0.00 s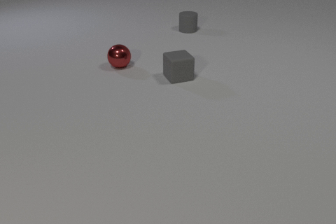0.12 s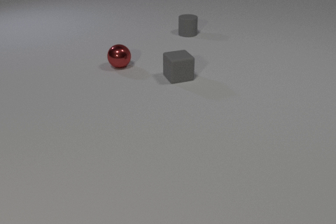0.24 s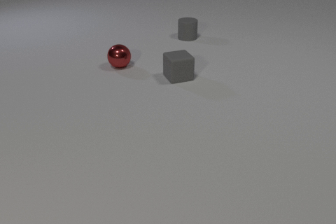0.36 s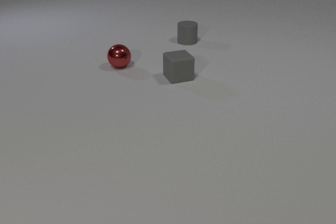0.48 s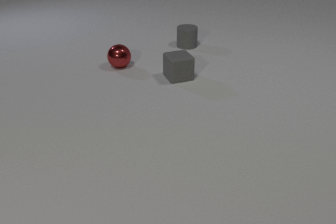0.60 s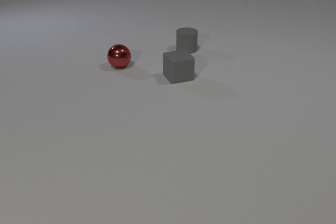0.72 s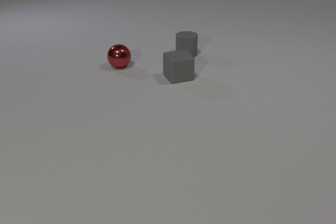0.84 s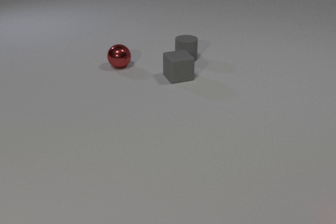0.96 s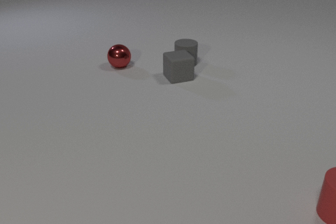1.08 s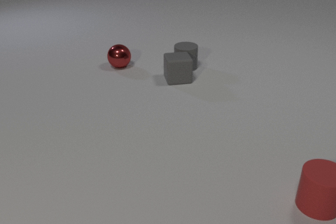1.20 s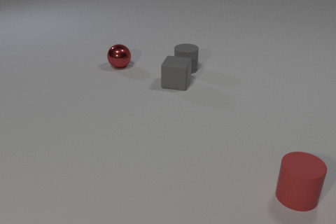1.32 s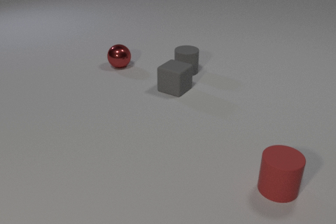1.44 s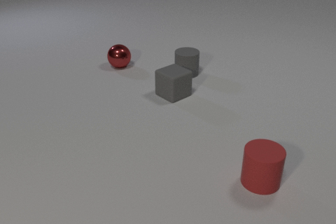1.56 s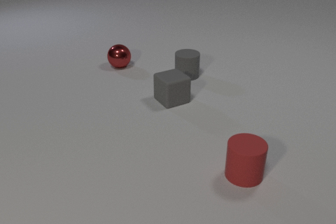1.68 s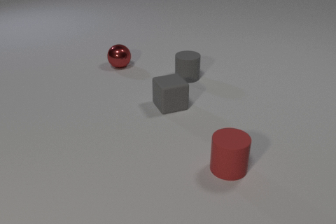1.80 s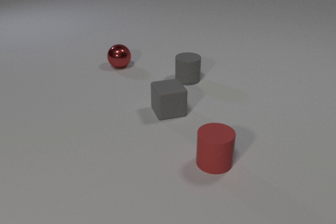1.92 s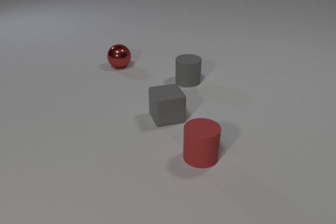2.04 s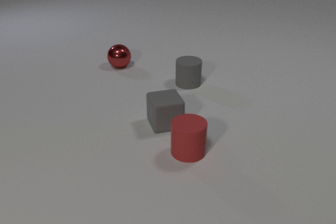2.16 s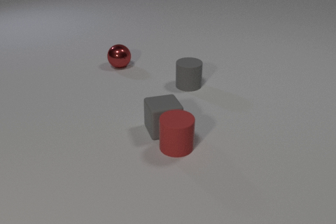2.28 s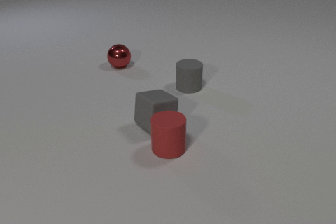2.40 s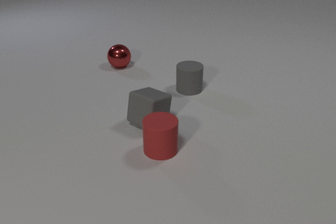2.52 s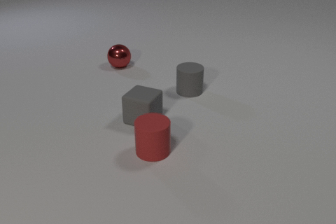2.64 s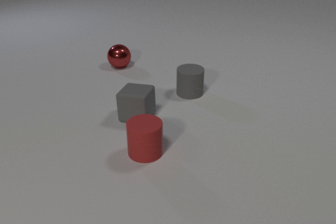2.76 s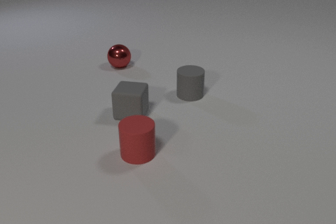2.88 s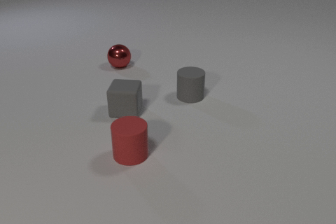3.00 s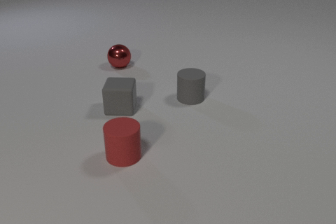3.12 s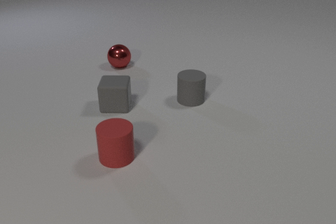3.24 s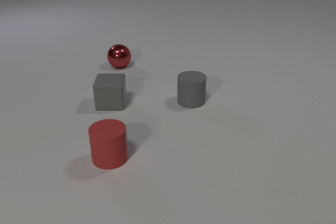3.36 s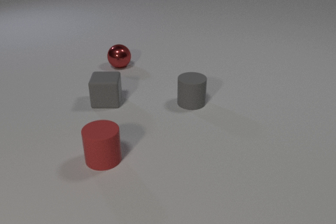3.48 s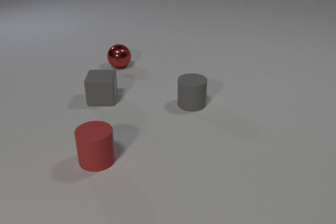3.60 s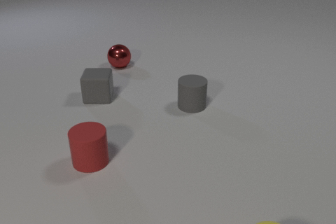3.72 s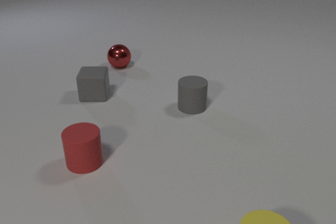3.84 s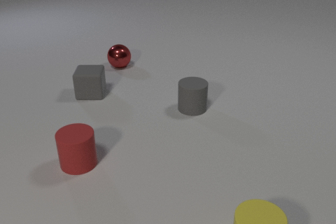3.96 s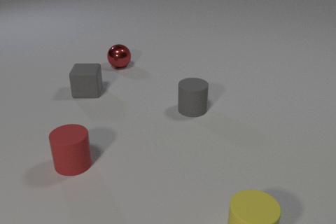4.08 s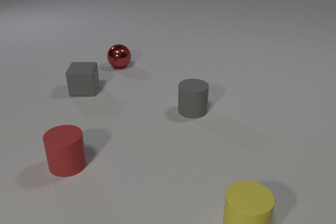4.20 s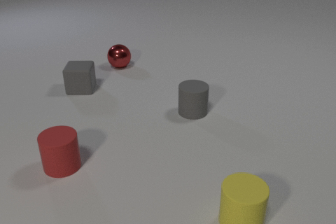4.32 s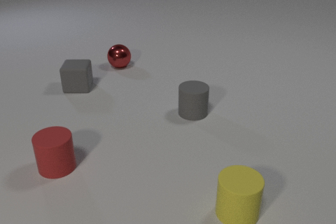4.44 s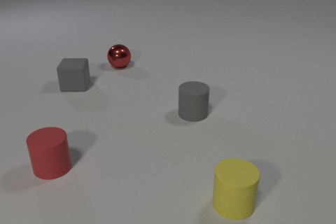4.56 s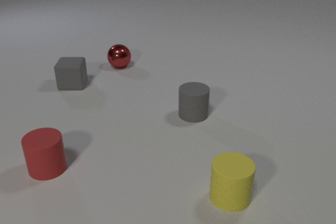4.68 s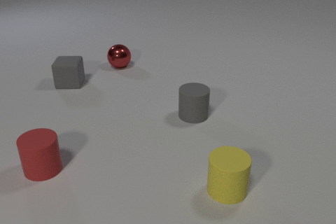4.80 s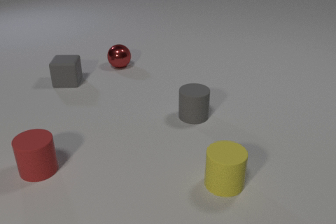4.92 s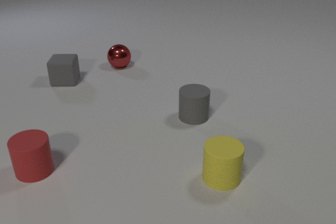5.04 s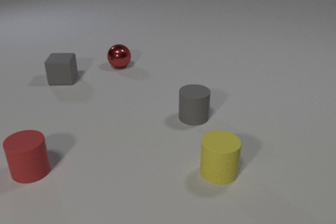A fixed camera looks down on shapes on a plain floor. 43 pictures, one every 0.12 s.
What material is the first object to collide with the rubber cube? rubber.
What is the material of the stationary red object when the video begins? metal.
How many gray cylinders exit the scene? 0.
0.00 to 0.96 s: The gray rubber cylinder slides toward the camera. The red rubber cylinder comes in at the right edge, slides to the left.
0.96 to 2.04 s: The gray rubber cylinder slides toward the camera. The gray rubber cube slides toward the camera, spins clockwise seen from above by about 105 degrees, its near face sliding to the left. The red rubber cylinder slides to the left. The gray rubber cylinder and the gray rubber cube collide.
2.04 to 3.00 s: The gray rubber cylinder slides toward the camera. The gray rubber cube slides to the left and away from the camera, spins counterclockwise seen from above by about 75 degrees, its near face sliding to the right. The red rubber cylinder slides to the left. The gray rubber cube and the red rubber cylinder collide.
3.00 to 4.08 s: The gray rubber cylinder slides toward the camera. The gray rubber cube slides away from the camera and to the left. The red rubber cylinder slides to the left. The yellow rubber cylinder comes in at the bottom edge, slides away from the camera and to the left.
4.08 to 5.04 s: The gray rubber cylinder slides toward the camera. The gray rubber cube slides away from the camera and to the left. The red rubber cylinder slides to the left. The yellow rubber cylinder slides away from the camera.
